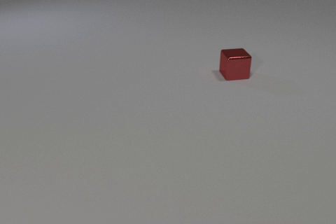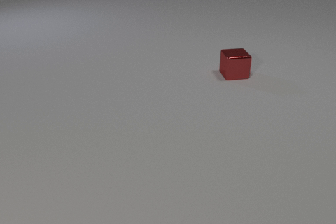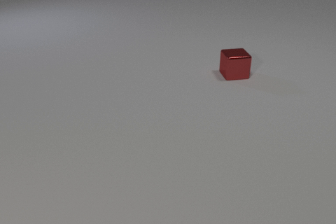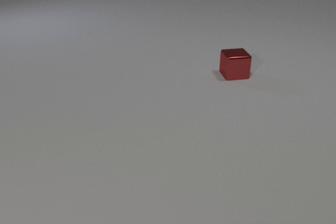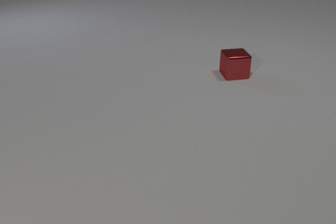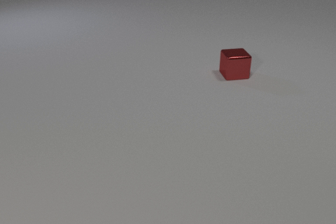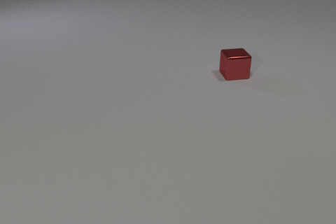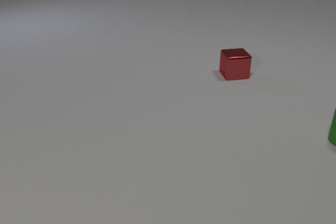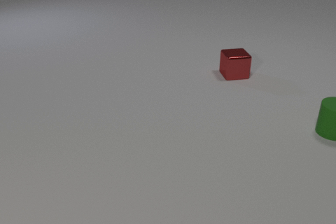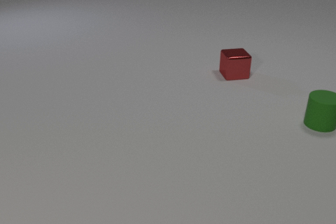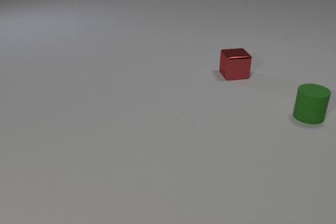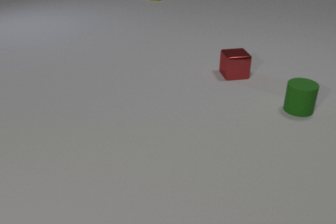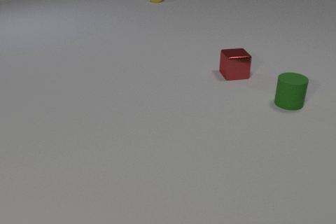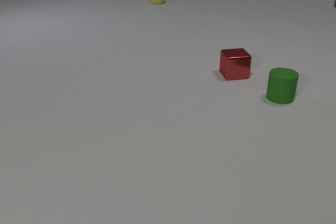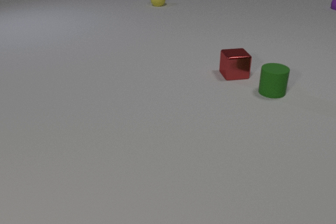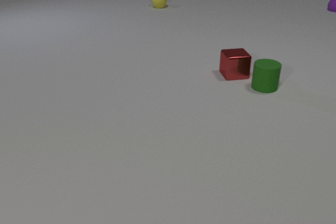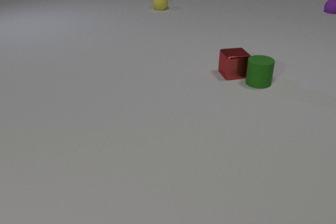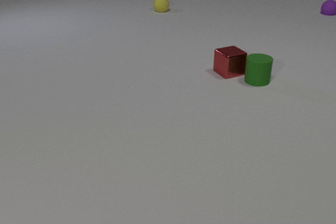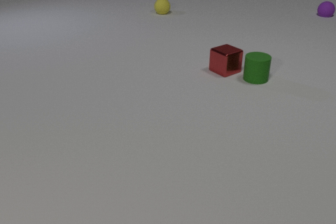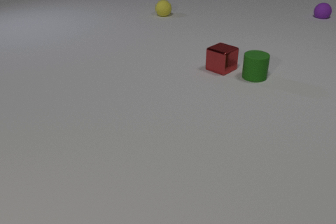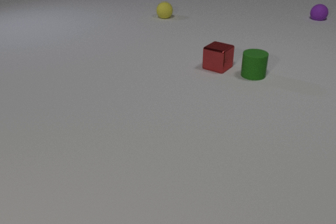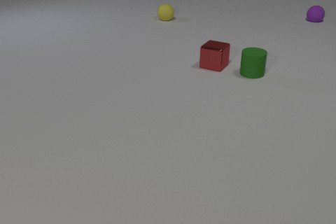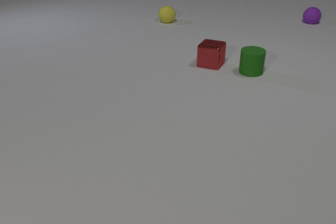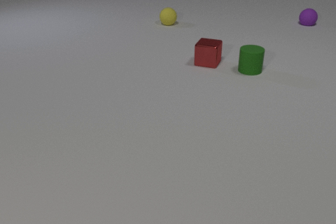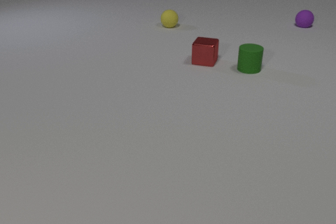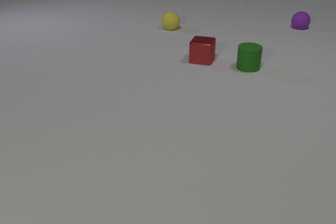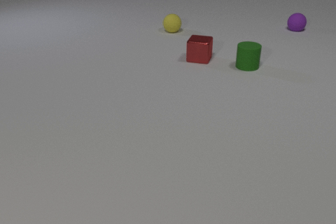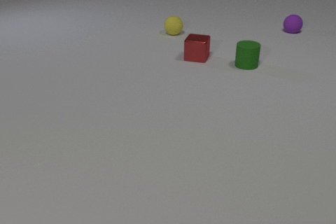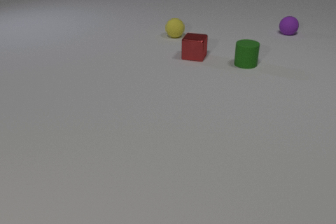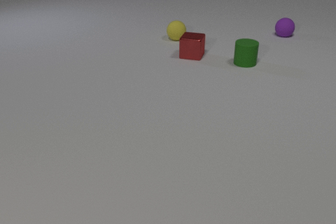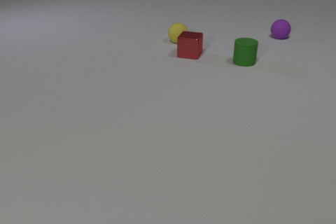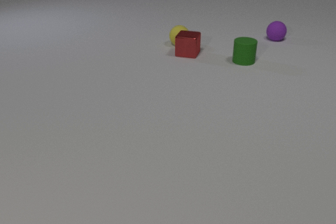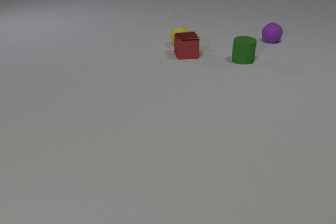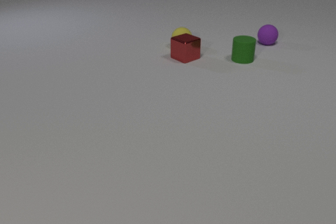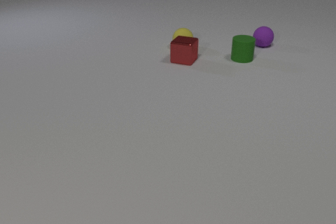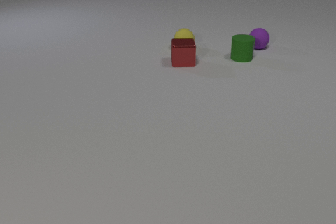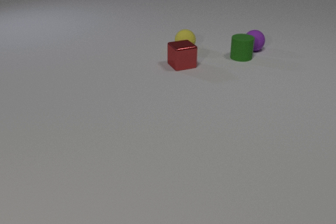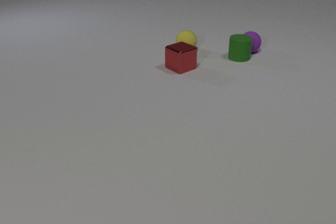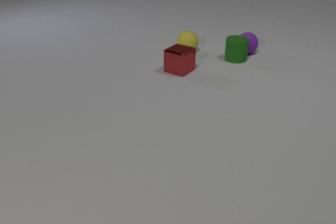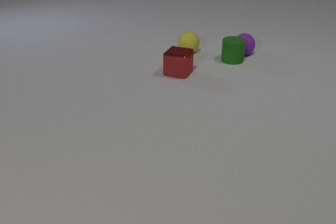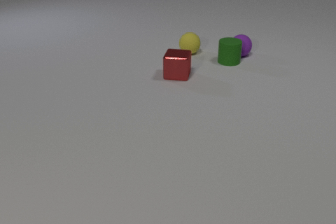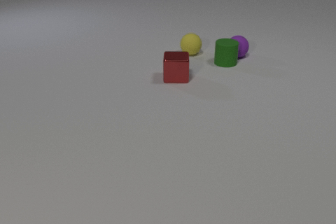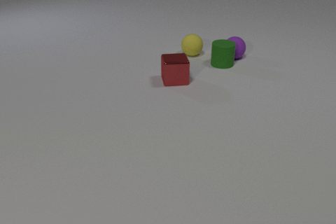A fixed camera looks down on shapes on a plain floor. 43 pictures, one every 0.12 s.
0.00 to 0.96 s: The green rubber cylinder comes in at the right edge, slides to the left and away from the camera.
0.96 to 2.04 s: The green rubber cylinder slides away from the camera and to the left. The red metal cube slides to the left. The yellow rubber sphere comes in at the top edge, rolls toward the camera. The purple rubber sphere comes in at the right edge, rolls toward the camera. The green rubber cylinder and the red metal cube collide.
2.04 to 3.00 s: The green rubber cylinder slides away from the camera. The red metal cube slides away from the camera and to the left, spins counterclockwise seen from above by about 45 degrees, its near face sliding to the right. The yellow rubber sphere rolls toward the camera. The purple rubber sphere rolls toward the camera and to the left.
3.00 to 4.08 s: The green rubber cylinder slides away from the camera. The red metal cube slides to the left, spins counterclockwise seen from above by about 90 degrees, its near face sliding to the right. The yellow rubber sphere rolls toward the camera. The purple rubber sphere rolls toward the camera and to the left. The red metal cube and the yellow rubber sphere collide.
4.08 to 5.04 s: The green rubber cylinder slides to the left and toward the camera. The red metal cube slides toward the camera, spins so that its near face slides to the right, counterclockwise seen from above. The yellow rubber sphere rolls toward the camera and to the right. The purple rubber sphere rolls toward the camera and to the left. The green rubber cylinder and the purple rubber sphere collide.
How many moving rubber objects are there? 3.
How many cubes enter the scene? 0.
How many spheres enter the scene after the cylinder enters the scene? 2.
